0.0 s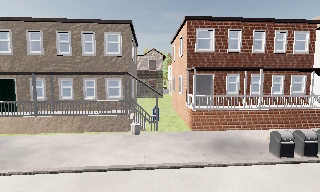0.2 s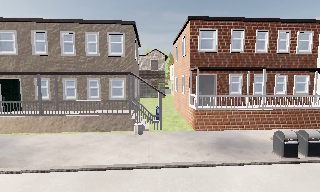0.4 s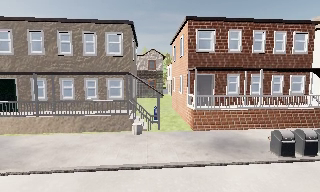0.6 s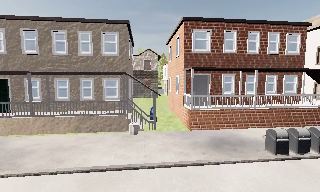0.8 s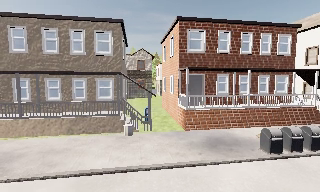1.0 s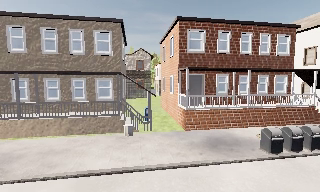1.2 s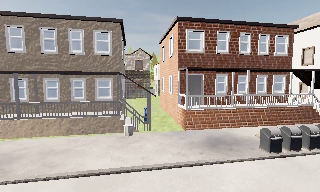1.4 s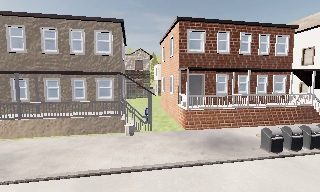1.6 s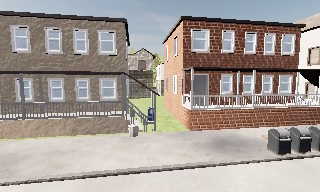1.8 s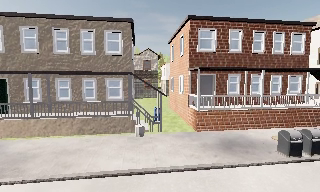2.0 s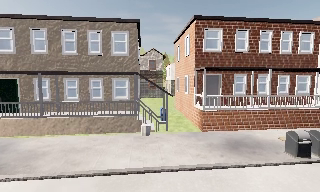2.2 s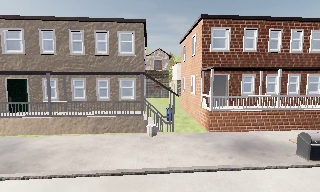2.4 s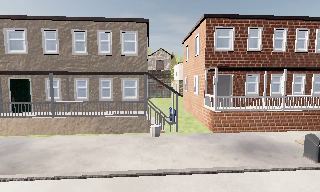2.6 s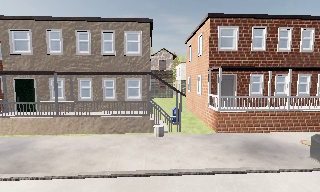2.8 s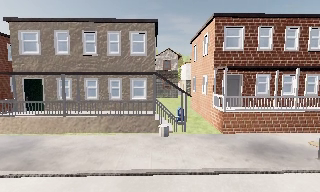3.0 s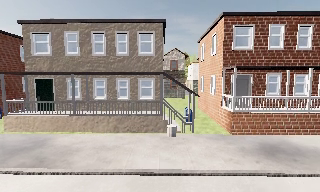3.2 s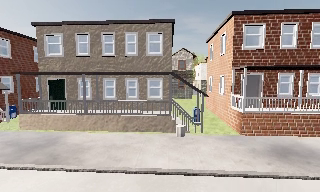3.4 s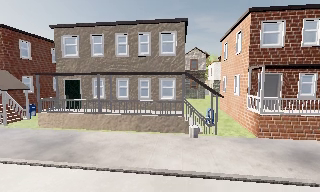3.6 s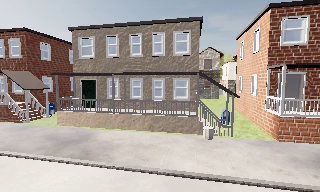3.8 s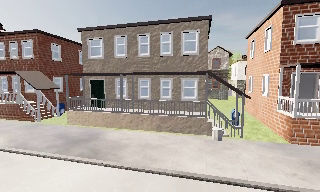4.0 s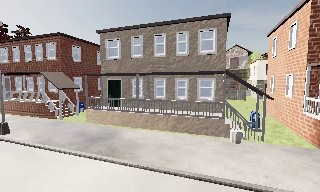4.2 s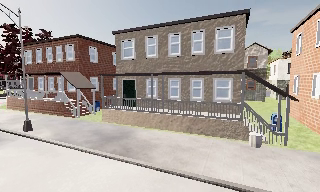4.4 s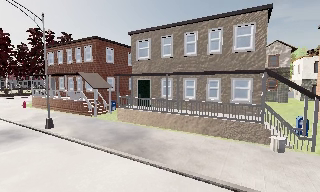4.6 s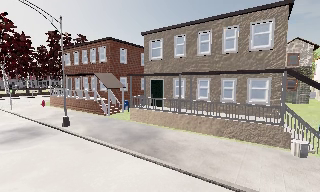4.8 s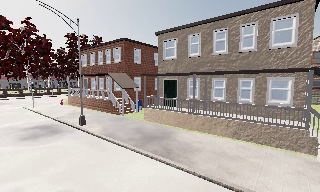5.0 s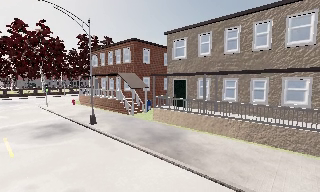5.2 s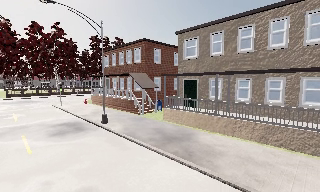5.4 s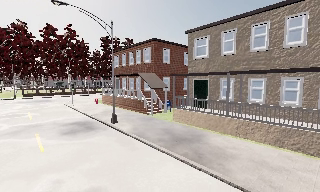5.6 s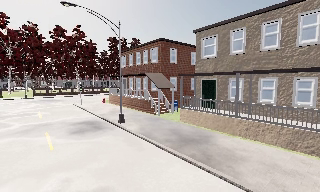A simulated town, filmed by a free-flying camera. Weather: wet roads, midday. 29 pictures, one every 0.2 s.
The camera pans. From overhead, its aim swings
counterclockwise.
The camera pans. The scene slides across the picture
to the right.
0.0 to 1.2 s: The camera travels to its left, about 0.5 m.
1.2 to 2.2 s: The camera shifts only a little, or ends up much as it began.
2.2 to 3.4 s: The scene slides to the right, as the camera pans about 10 degrees to its left. It travels to its left, about 0.5 m, so close, fixed things drift to the right.
3.4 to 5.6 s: The scene slides to the right, as the camera pans about 45 degrees to its left. It travels forward and to its left, about 1 m.
The film runs backward here.
